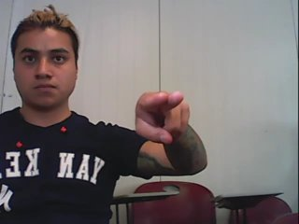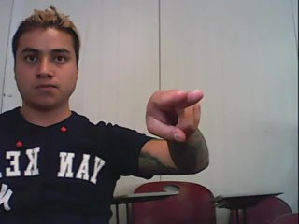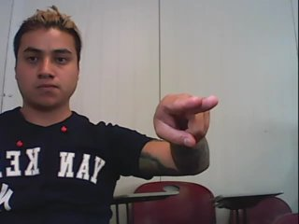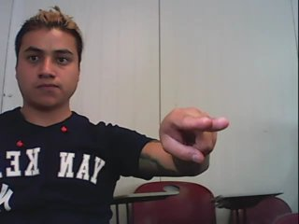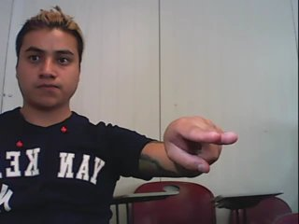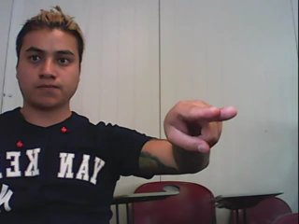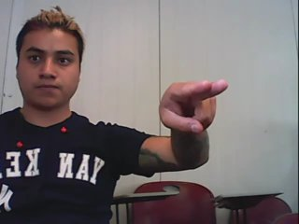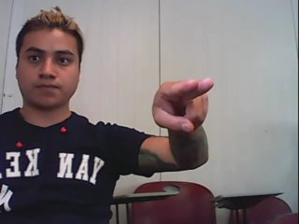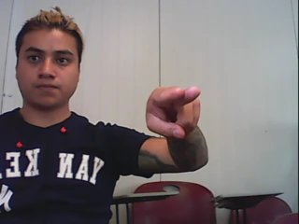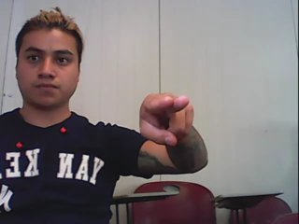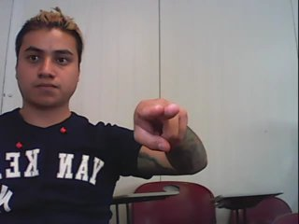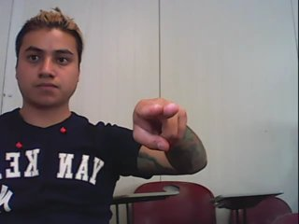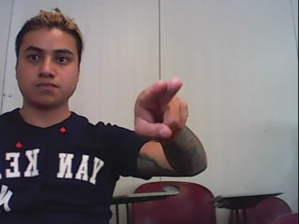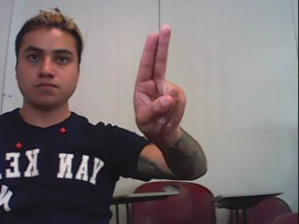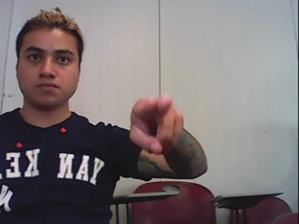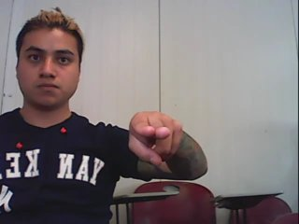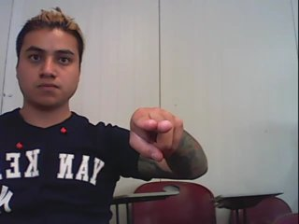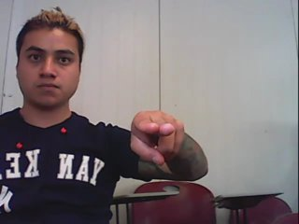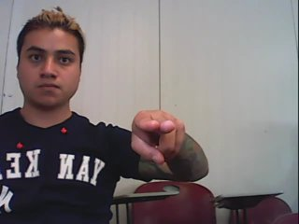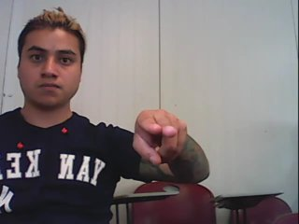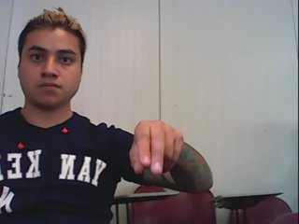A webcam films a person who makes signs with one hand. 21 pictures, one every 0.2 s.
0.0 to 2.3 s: Pointing with two fingers.
2.4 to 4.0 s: Click with two fingers.
